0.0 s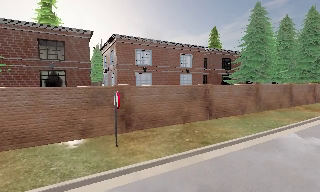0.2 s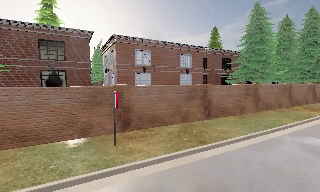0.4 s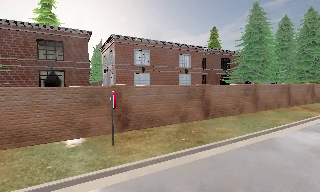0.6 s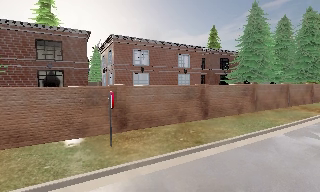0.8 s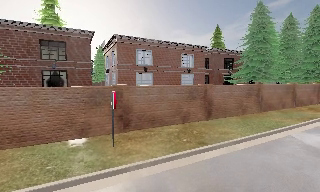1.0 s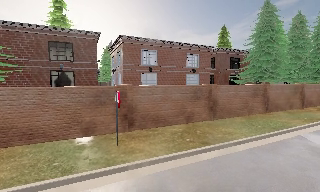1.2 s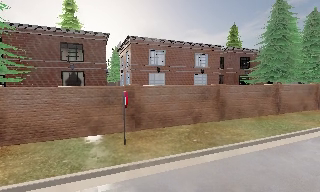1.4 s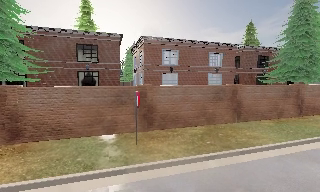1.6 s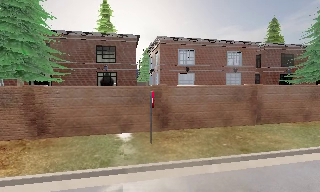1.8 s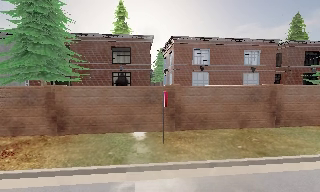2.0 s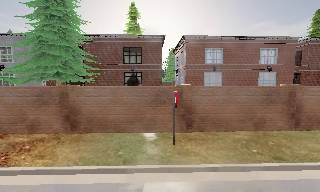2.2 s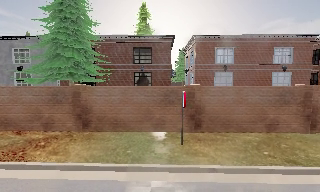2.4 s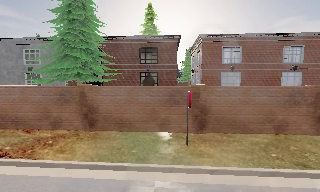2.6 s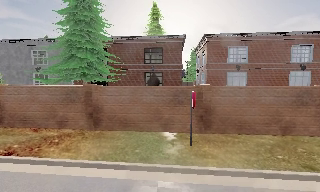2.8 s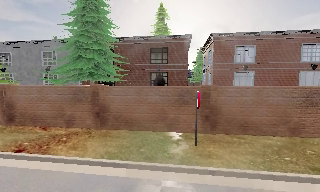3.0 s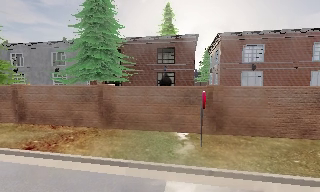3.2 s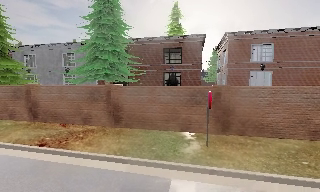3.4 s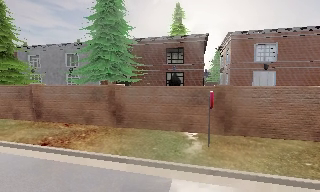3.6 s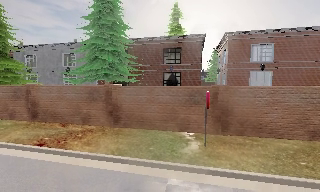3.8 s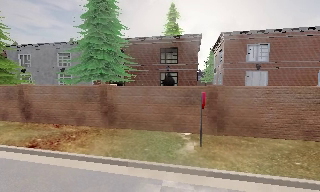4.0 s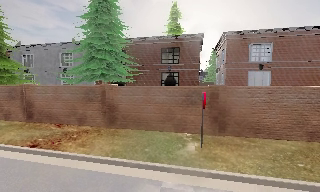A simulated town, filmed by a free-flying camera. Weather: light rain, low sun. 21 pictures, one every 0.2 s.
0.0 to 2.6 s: The scene slides to the right, as the camera pans about 35 degrees to its left. It travels to its right, about 1 m.
2.6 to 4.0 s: The camera shifts only a little, or ends up much as it began.
The film runs backward here.
